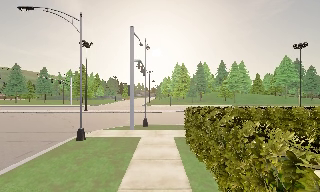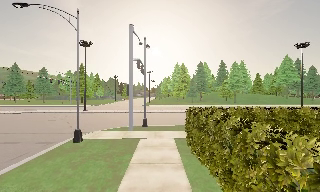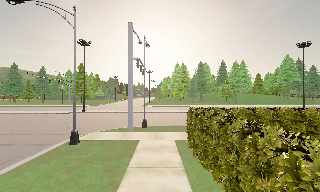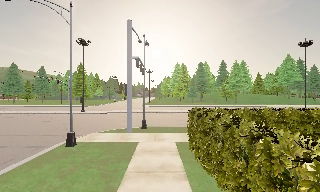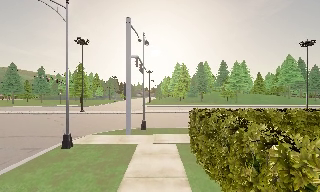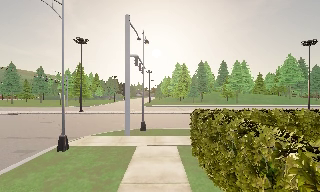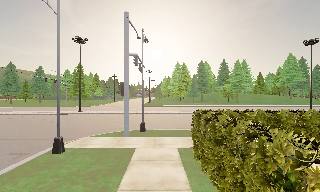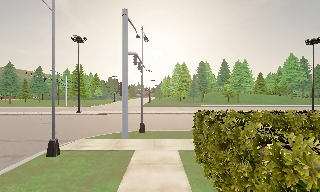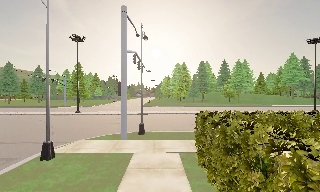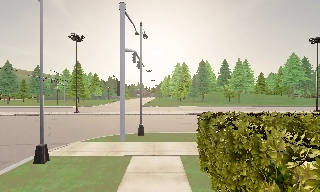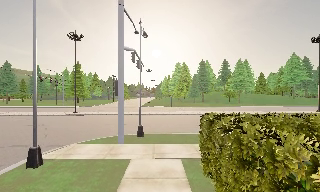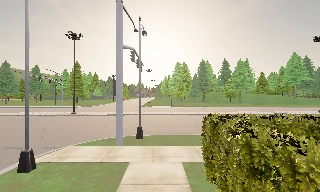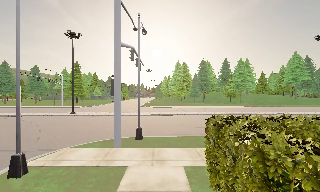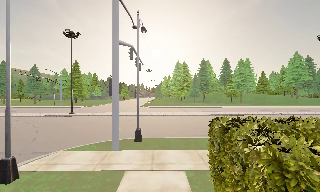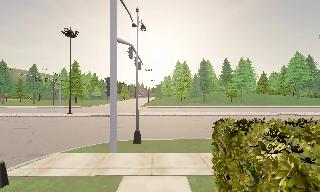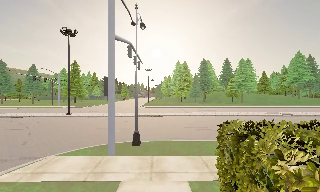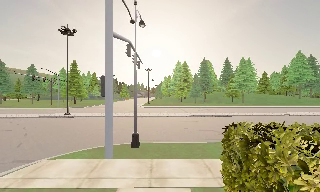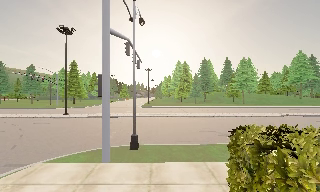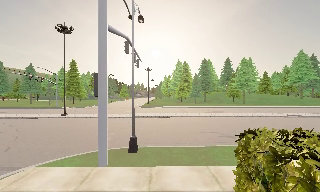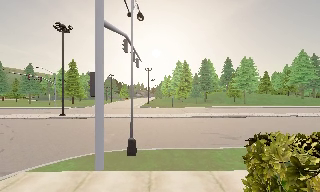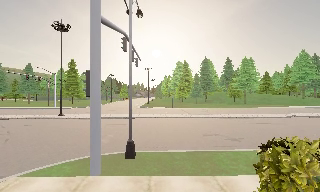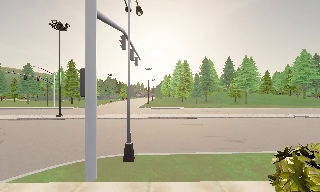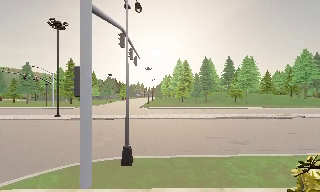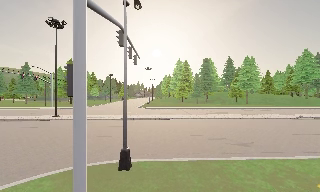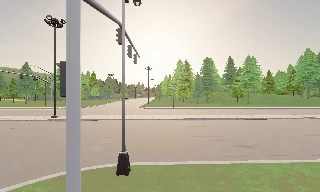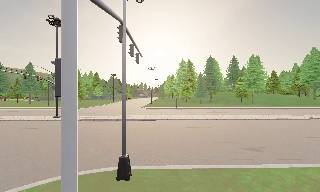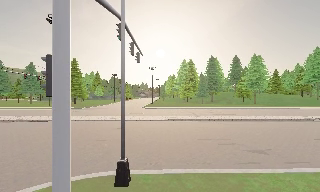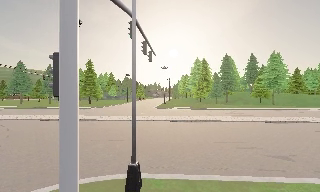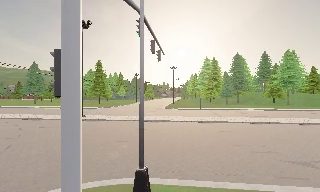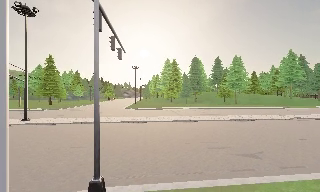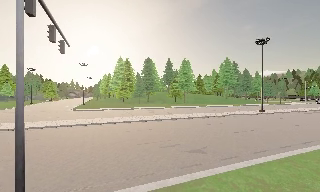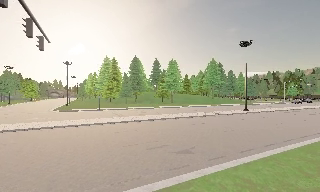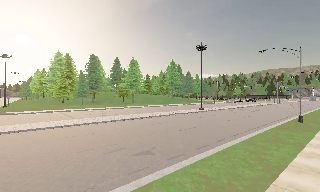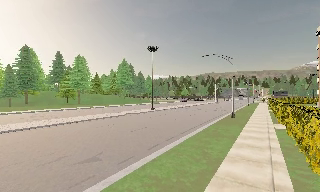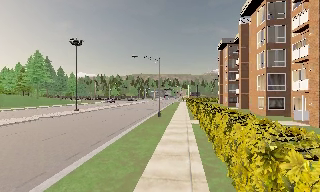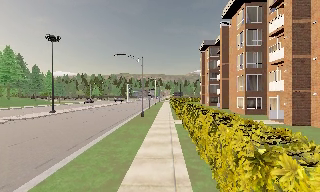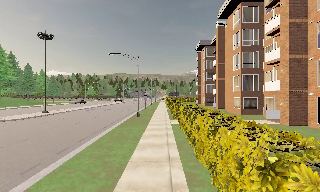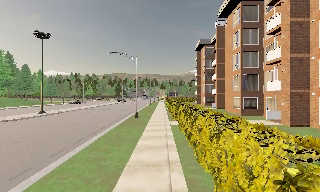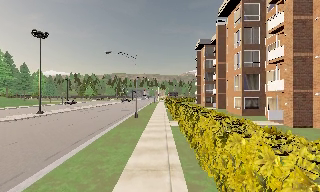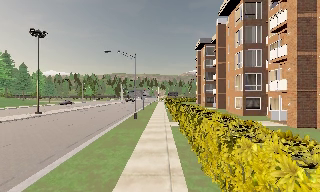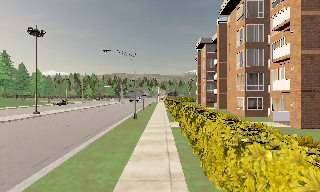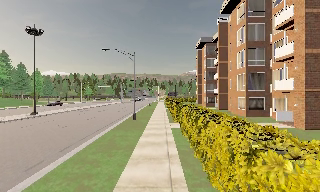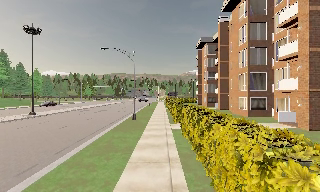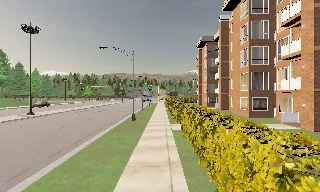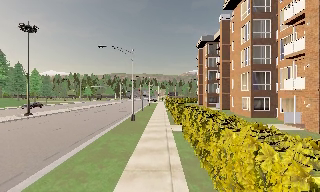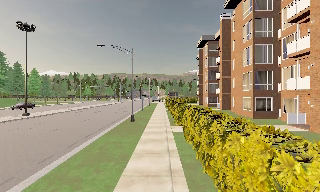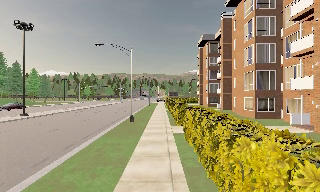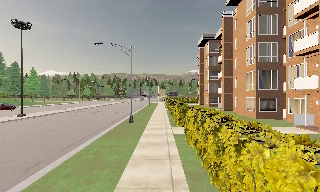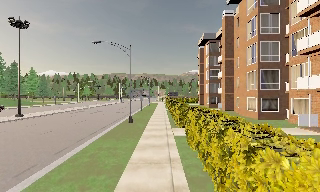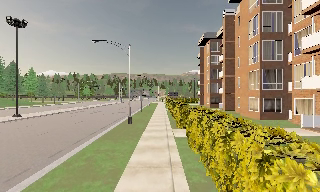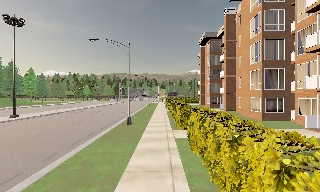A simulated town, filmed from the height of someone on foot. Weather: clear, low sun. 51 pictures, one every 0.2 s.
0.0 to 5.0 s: The camera travels forward, about 9 m, so what stands in front looms larger.
5.0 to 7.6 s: The camera pans to its right, which is clockwise from overhead, by about 90 degrees. It travels forward, about 4 m.
7.6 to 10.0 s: The camera travels forward, about 4 m, so what stands in front looms larger.
The film runs forward here.
